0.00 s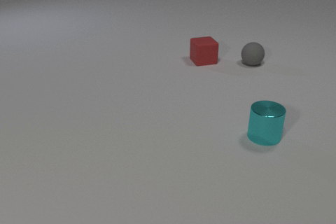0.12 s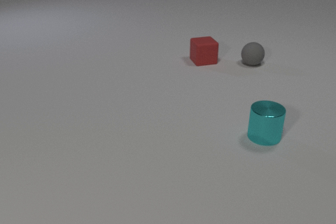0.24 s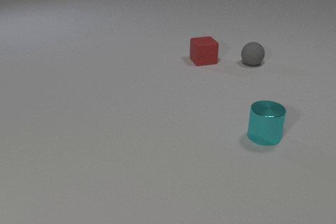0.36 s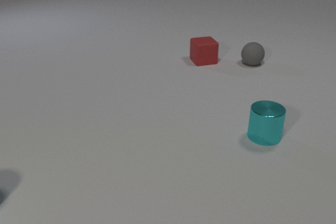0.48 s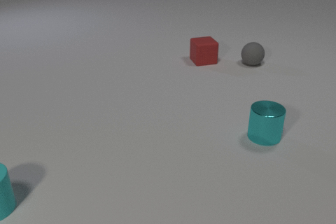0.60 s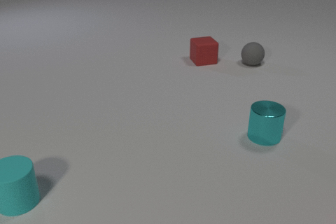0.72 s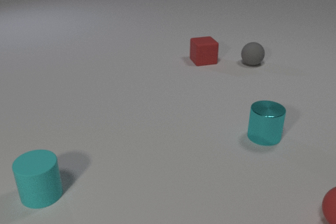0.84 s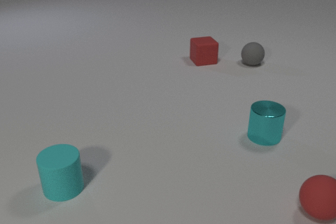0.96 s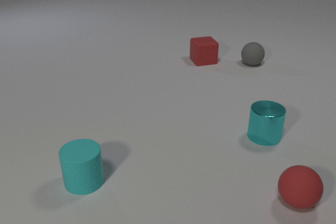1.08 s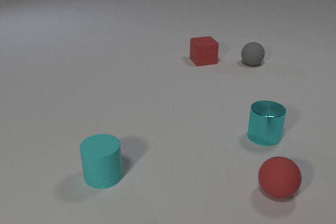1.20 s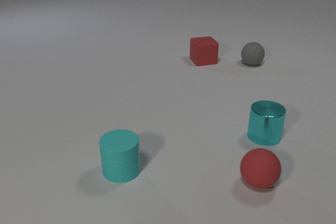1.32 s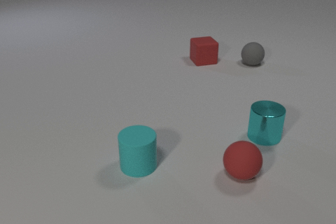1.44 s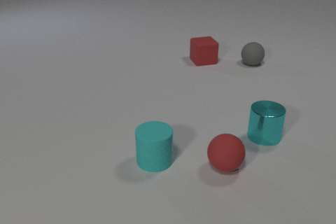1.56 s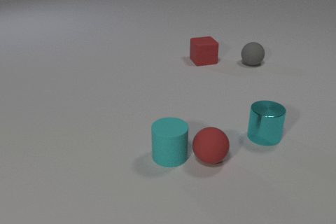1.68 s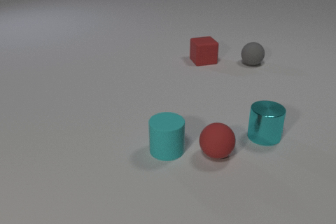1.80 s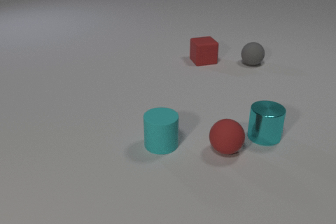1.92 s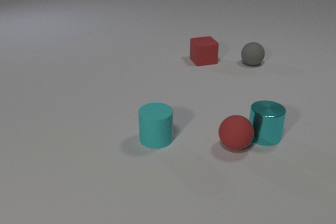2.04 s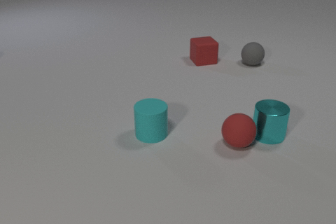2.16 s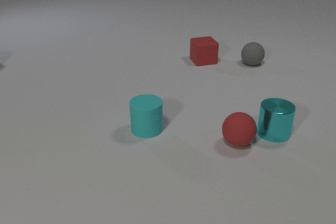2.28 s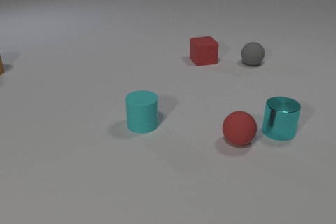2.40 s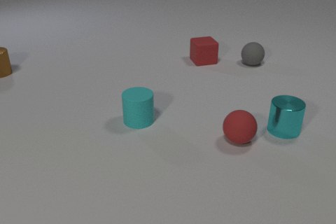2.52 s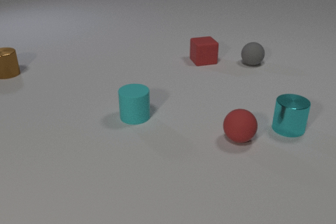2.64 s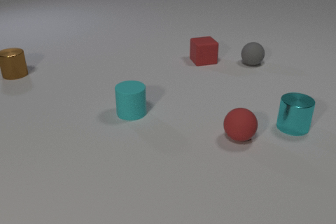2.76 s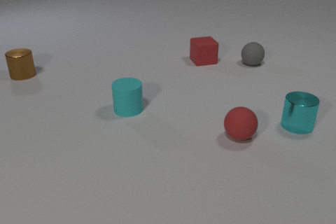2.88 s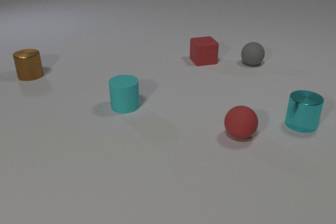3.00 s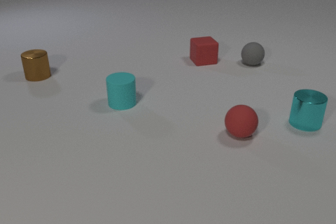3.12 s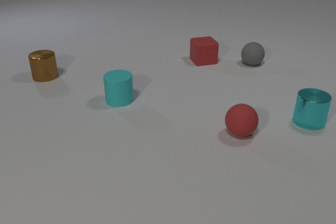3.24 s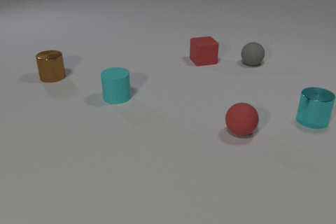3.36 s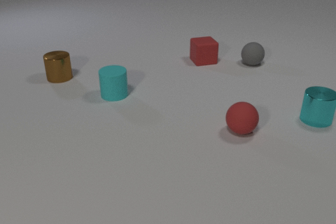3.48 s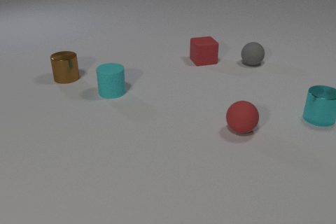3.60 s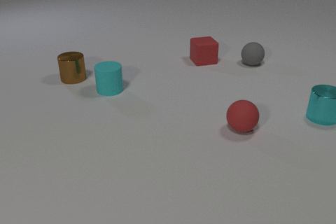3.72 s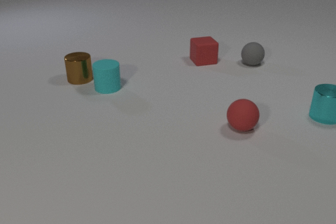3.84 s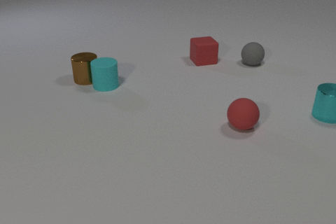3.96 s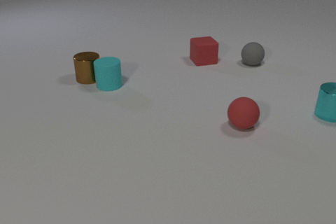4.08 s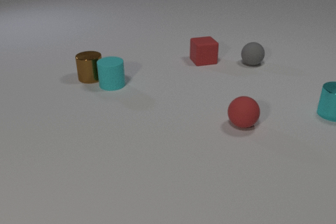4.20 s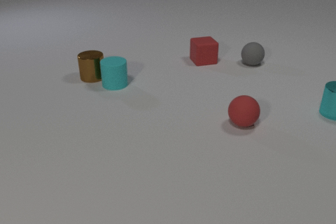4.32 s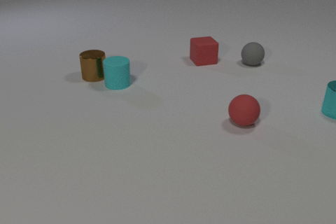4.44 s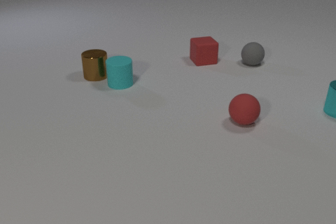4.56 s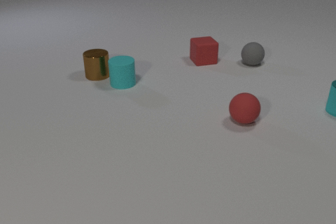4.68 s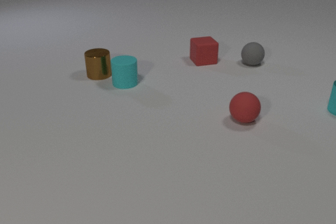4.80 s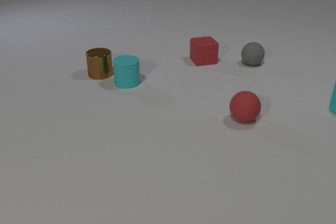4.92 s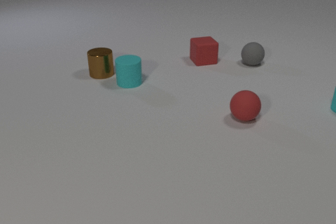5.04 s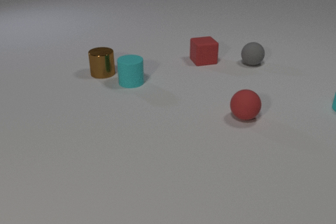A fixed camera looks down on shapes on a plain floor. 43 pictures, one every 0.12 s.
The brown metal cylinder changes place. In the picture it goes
to the right.
0.00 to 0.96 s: The cyan rubber cylinder comes in at the left edge, slides to the right. The red rubber sphere comes in at the right edge, rolls to the left.
0.96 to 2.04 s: The cyan rubber cylinder slides away from the camera and to the right. The red rubber sphere rolls away from the camera and to the left. The cyan rubber cylinder and the red rubber sphere collide. The red rubber sphere and the cyan metal cylinder collide.
2.04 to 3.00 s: The cyan rubber cylinder slides away from the camera and to the left. The red rubber sphere rolls away from the camera. The brown metal cylinder comes in at the left edge, slides to the right and toward the camera. The cyan metal cylinder slides away from the camera and to the right.
3.00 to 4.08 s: The cyan rubber cylinder slides away from the camera. The red rubber sphere rolls away from the camera. The brown metal cylinder slides to the right. The cyan metal cylinder slides away from the camera and to the right. The cyan rubber cylinder and the brown metal cylinder collide.
4.08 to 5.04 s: The cyan rubber cylinder slides to the right. The red rubber sphere rolls away from the camera. The brown metal cylinder slides to the right and away from the camera. The cyan metal cylinder slides away from the camera and to the right.
Are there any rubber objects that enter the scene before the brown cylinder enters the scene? yes.
What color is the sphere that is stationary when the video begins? gray.
What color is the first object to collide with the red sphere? cyan.
